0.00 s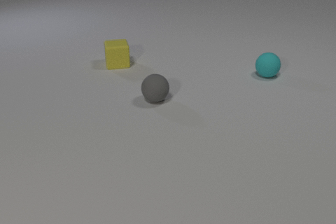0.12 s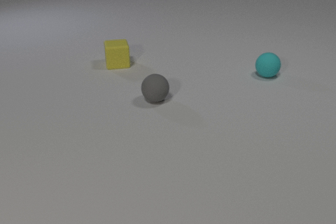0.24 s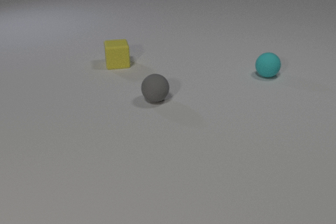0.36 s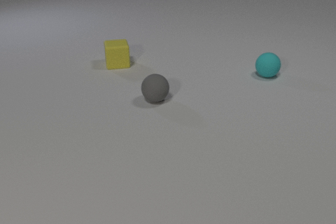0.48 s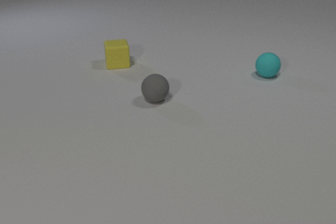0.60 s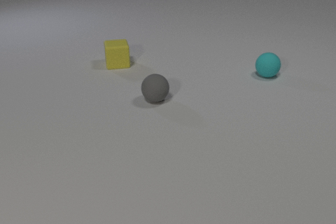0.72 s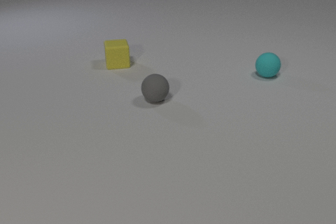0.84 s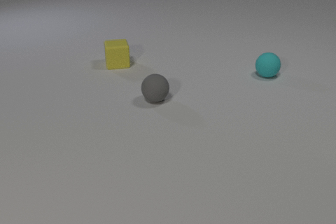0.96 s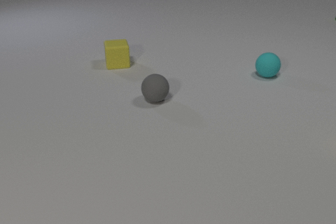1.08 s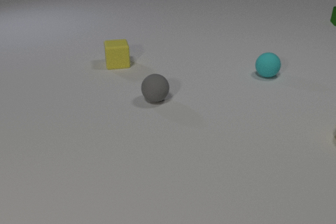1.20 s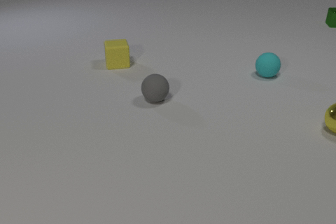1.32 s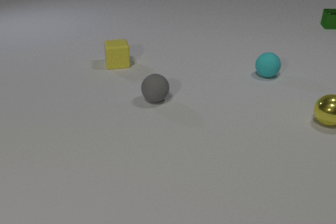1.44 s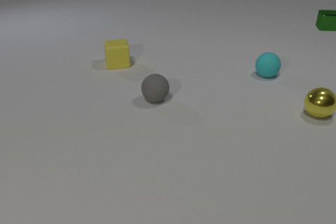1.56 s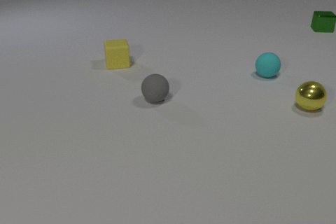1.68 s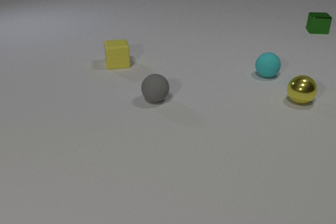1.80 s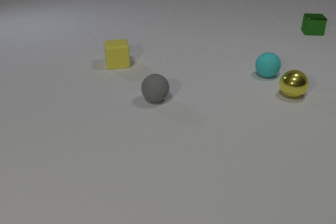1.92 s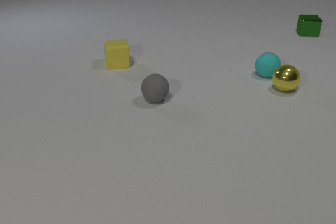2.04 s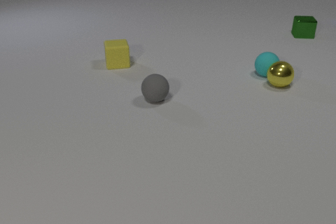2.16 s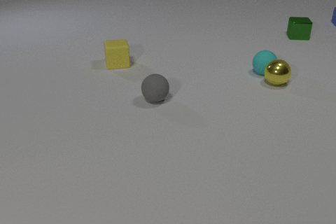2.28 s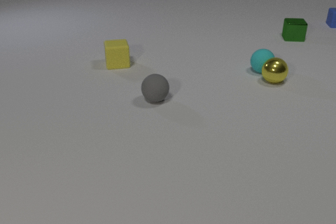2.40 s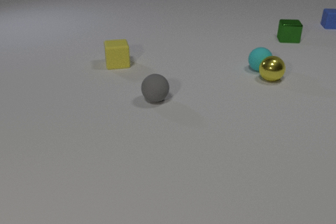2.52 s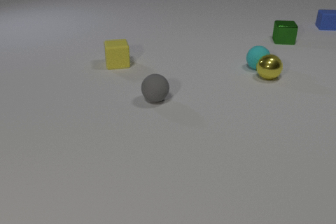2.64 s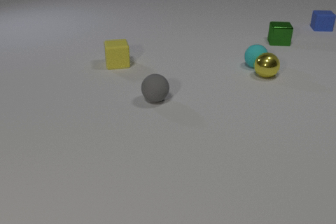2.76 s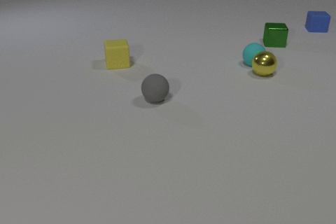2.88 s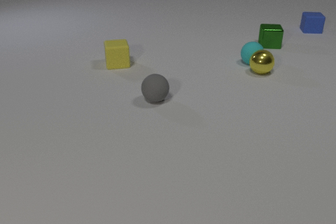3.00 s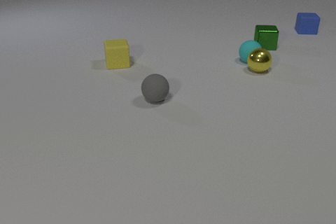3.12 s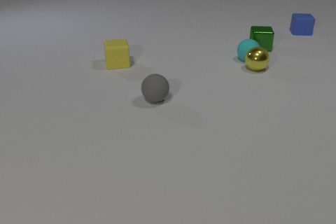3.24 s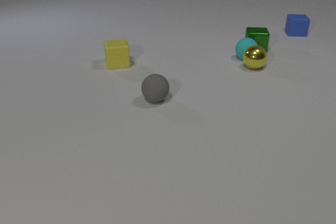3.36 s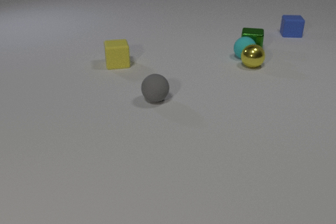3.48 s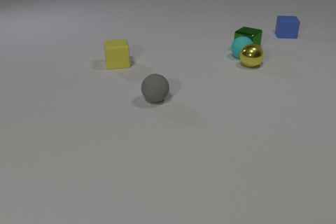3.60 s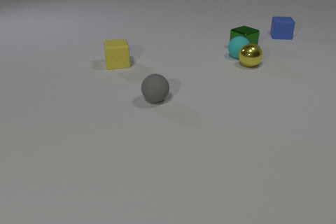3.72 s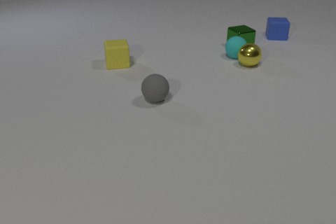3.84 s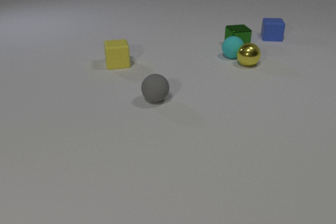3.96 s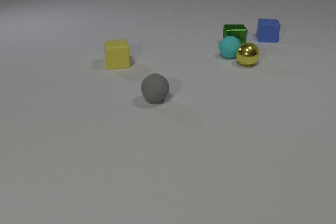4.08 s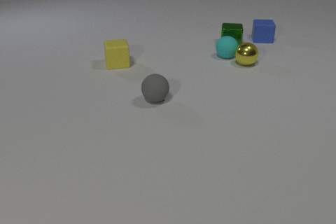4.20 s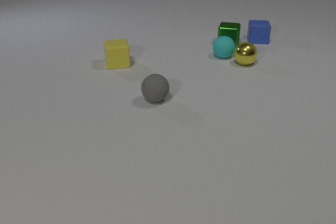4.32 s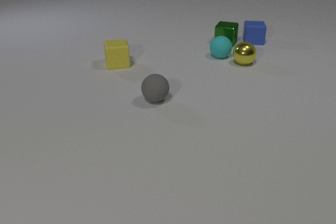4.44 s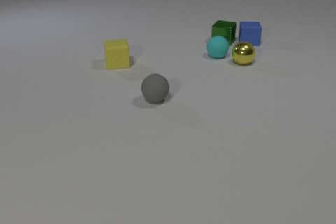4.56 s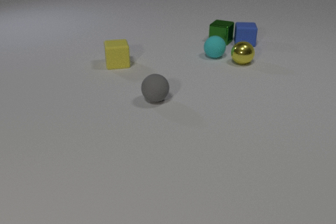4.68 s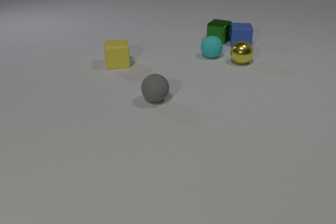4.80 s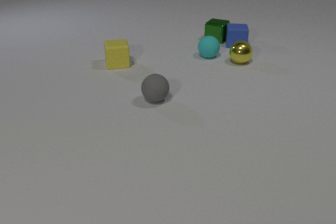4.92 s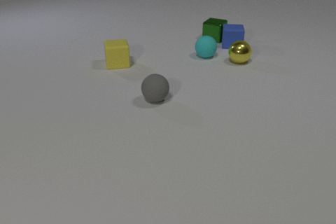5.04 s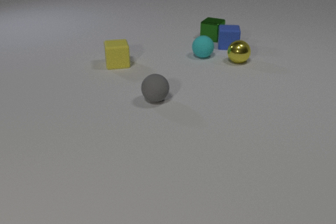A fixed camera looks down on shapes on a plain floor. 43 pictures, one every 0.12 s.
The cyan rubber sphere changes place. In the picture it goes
to the left.
The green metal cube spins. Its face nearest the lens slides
to the left.
0.00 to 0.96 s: Next to nothing moves.
0.96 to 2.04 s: The yellow metal sphere comes in at the right edge, rolls away from the camera and to the left. The green metal cube slides toward the camera and to the left. The yellow metal sphere and the cyan rubber sphere collide.
2.04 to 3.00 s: The yellow metal sphere rolls away from the camera and to the left. The cyan rubber sphere rolls away from the camera and to the left. The blue rubber cube comes in at the right edge, slides toward the camera and to the left. The green metal cube slides toward the camera and to the left.
3.00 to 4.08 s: The yellow metal sphere rolls away from the camera and to the left. The cyan rubber sphere rolls to the left. The blue rubber cube slides to the left and toward the camera. The green metal cube slides to the left, spins so that its near face slides to the left, clockwise seen from above. The cyan rubber sphere and the green metal cube collide.
4.08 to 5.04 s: The yellow metal sphere rolls to the left and away from the camera. The cyan rubber sphere rolls to the left. The blue rubber cube slides to the left and toward the camera. The green metal cube slides to the left and away from the camera. The blue rubber cube and the green metal cube collide.
What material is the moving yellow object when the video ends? metal.
How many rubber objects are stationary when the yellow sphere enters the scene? 3.
How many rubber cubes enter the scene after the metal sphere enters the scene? 1.
